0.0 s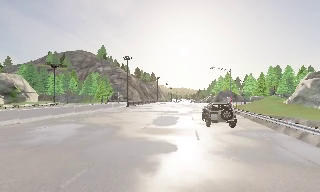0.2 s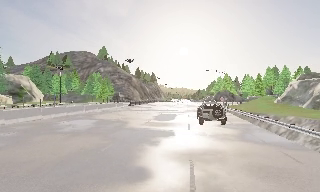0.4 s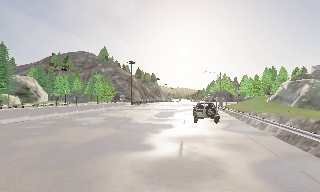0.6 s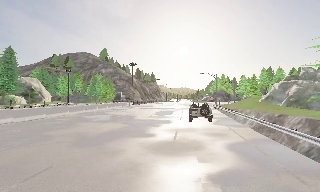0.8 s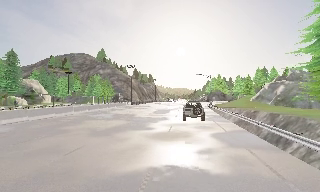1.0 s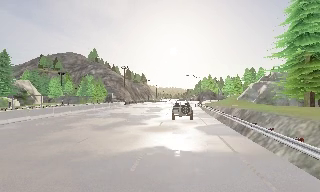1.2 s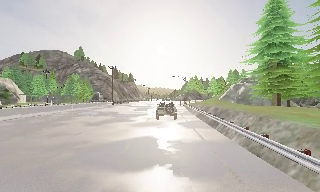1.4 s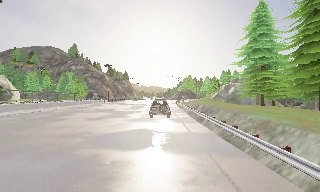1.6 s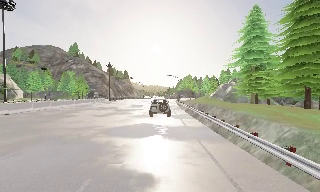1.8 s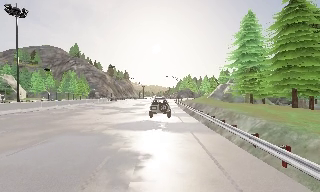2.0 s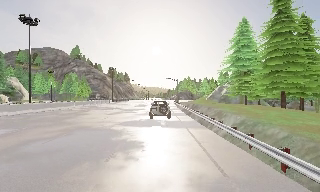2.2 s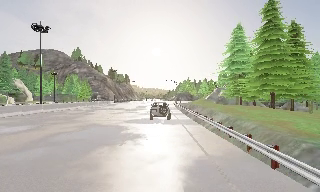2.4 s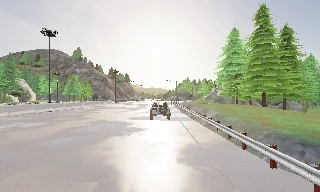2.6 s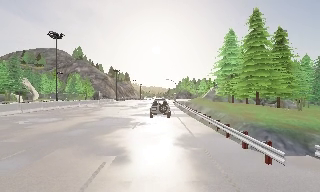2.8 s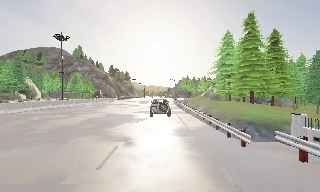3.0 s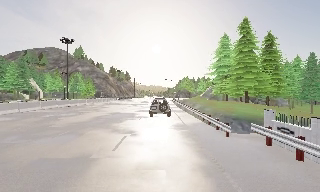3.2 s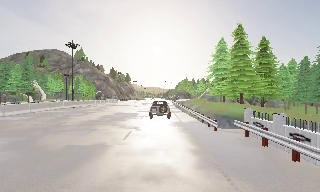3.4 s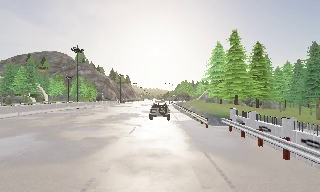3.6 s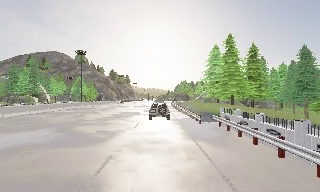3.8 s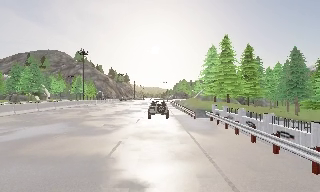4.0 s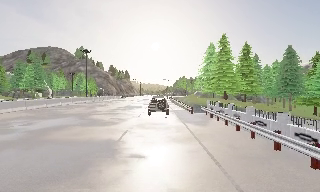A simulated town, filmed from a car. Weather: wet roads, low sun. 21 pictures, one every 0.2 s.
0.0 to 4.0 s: The camera pans to its right, which is clockwise from overhead, by about 10 degrees. It travels backward, about 35 m, so what stands in front gets smaller.
The film runs backward here.
